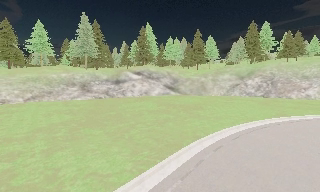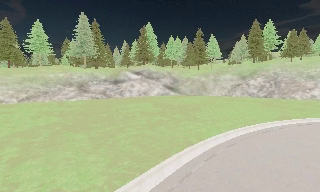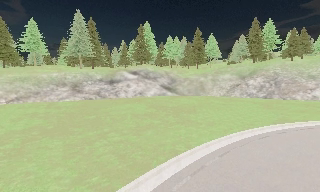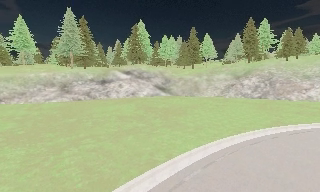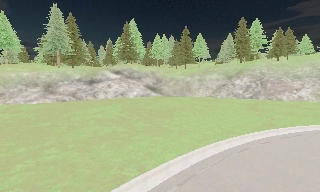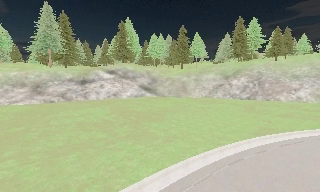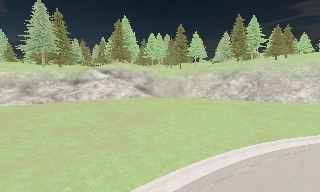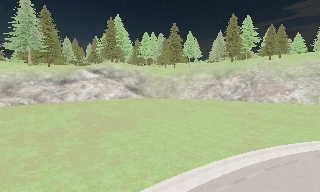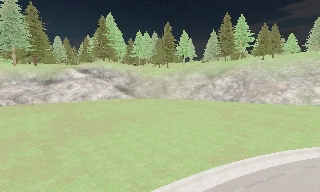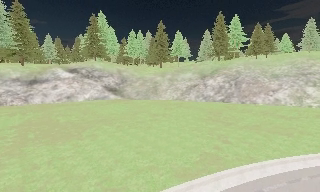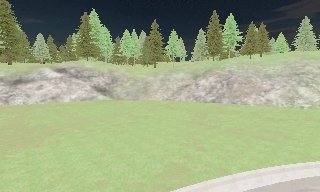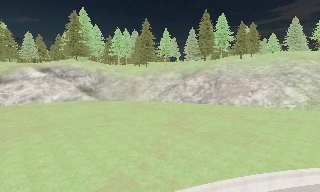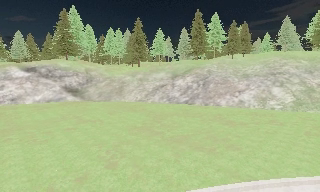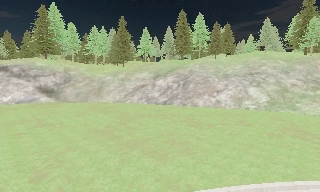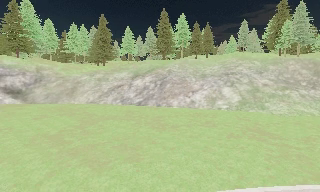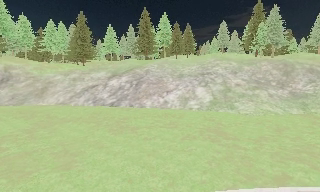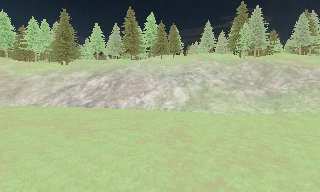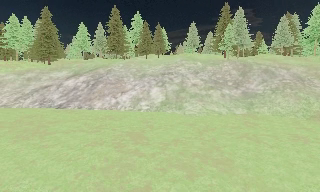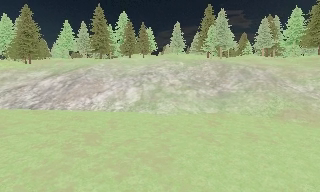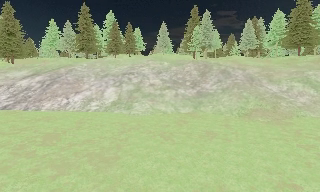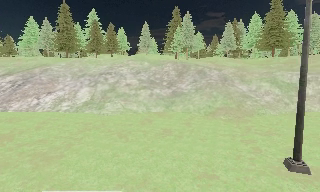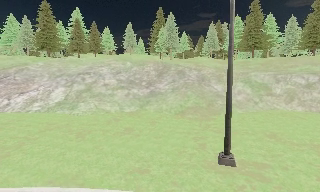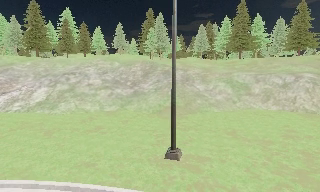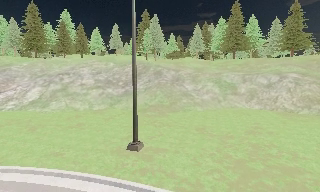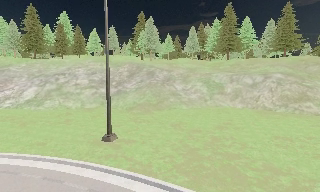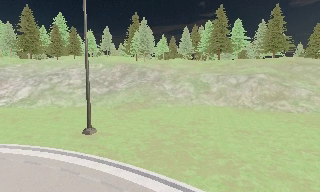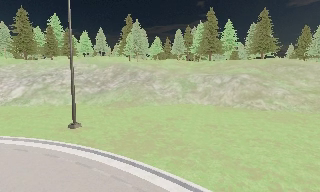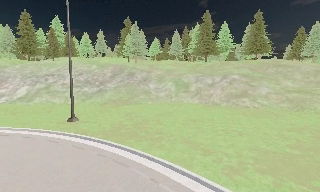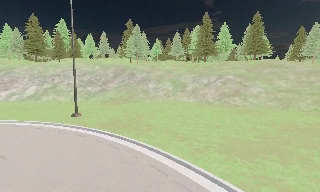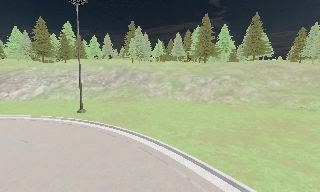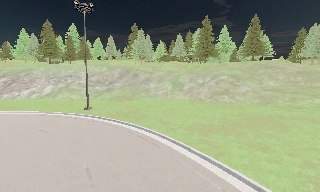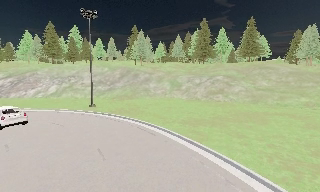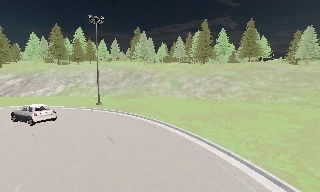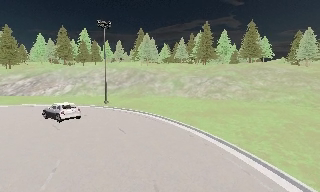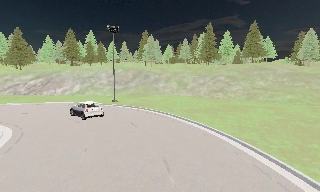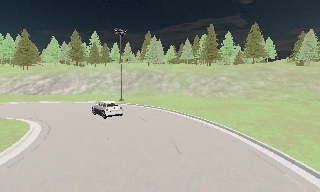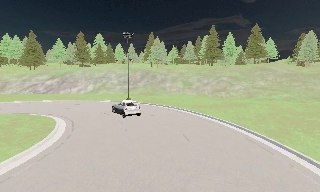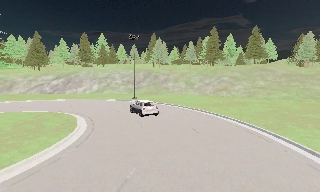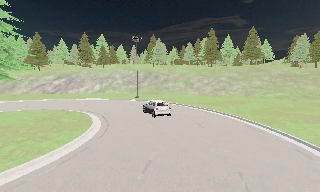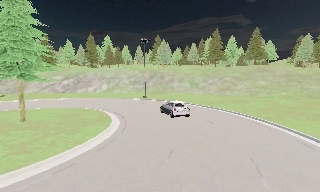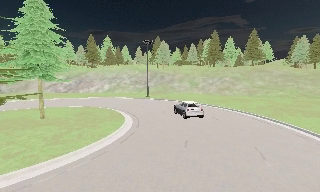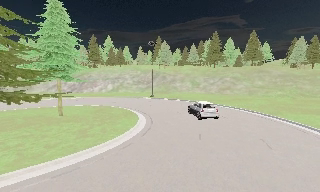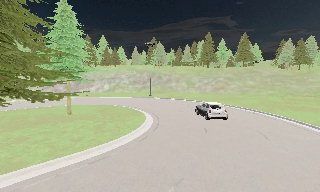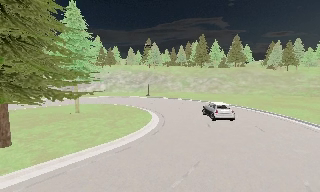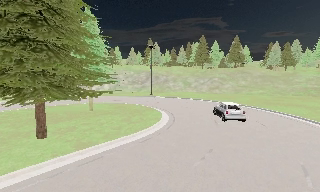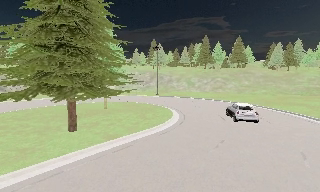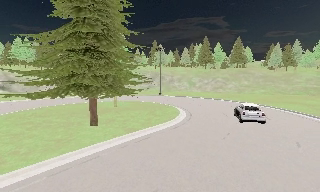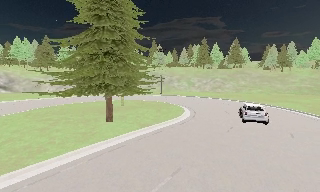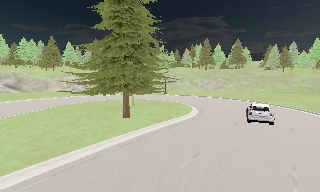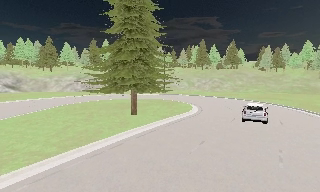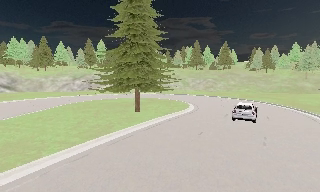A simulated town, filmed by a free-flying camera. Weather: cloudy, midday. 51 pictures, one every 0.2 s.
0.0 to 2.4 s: The camera travels to its right and forward, about 19 m, so close, fixed things drift to the left.
2.4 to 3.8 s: The camera pans to its right, which is clockwise from overhead, by about 20 degrees. It travels to its right, about 14 m, so close, fixed things drift to the left.
3.8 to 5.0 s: The camera travels to its right, about 12 m, so close, fixed things drift to the left.
5.0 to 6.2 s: The camera travels backward and to its right, about 11 m, so what stands in front gets smaller.
6.2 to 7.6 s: The camera travels backward, about 11 m, so what stands in front gets smaller.
7.6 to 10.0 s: The camera pans to its right, which is clockwise from overhead, by about 10 degrees. It travels backward and to its left, about 19 m, so what stands in front gets smaller.
The film runs backward here.
